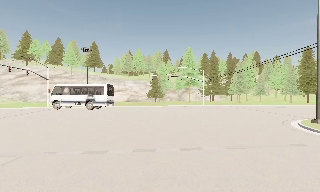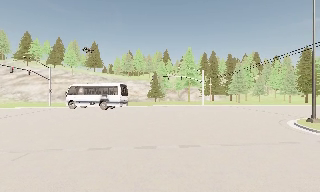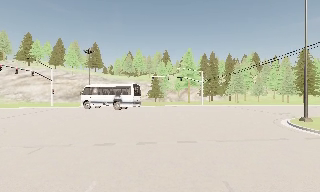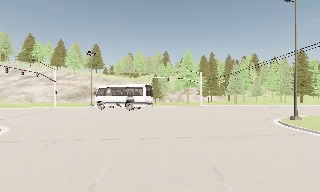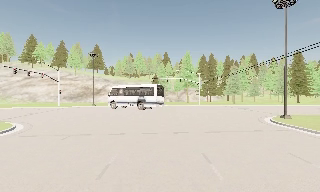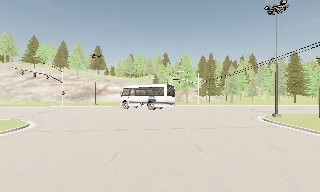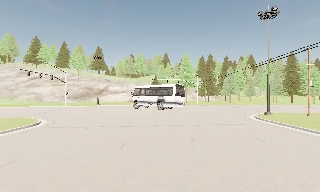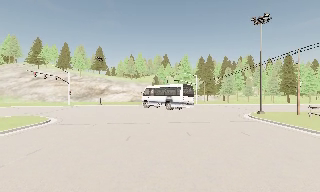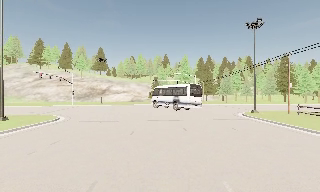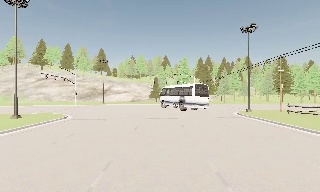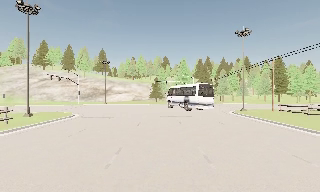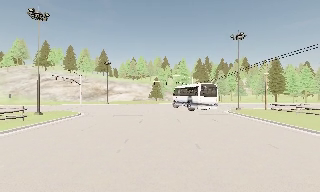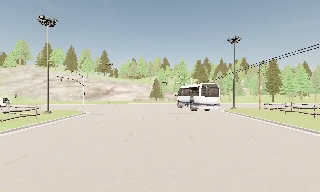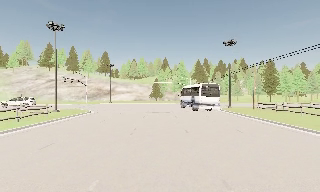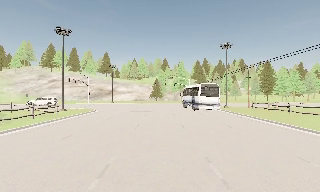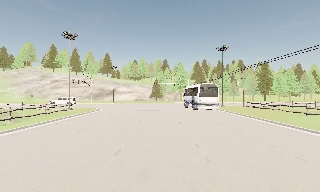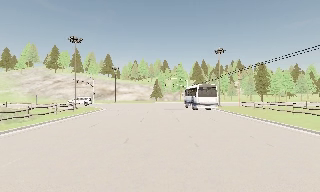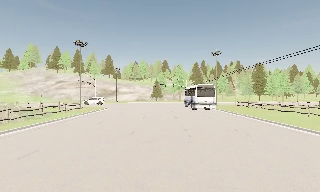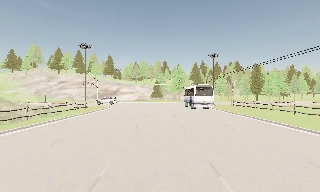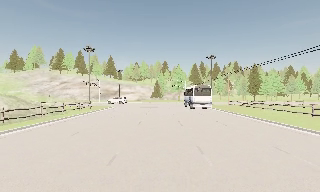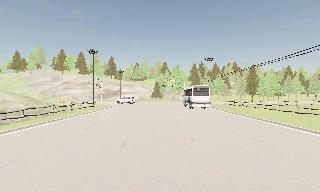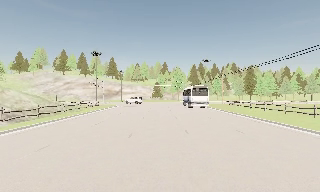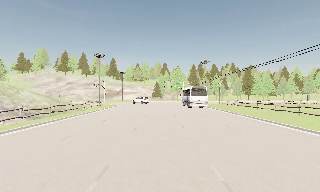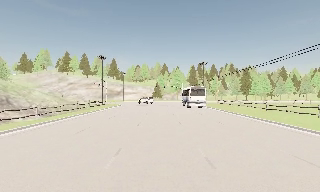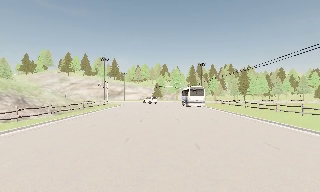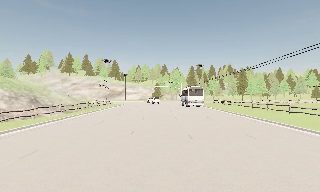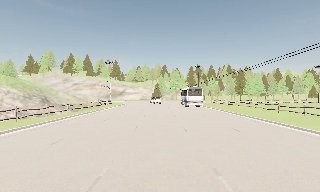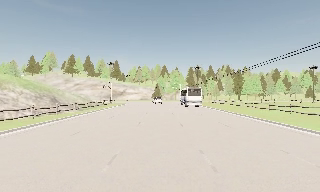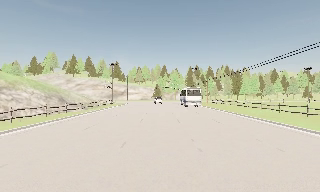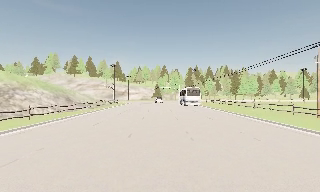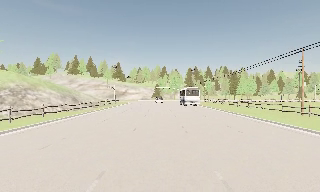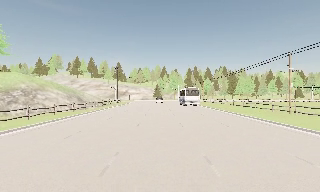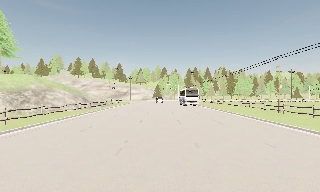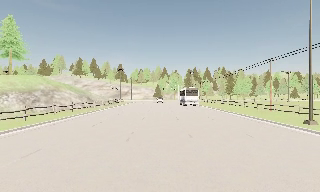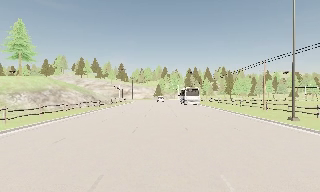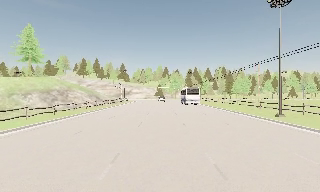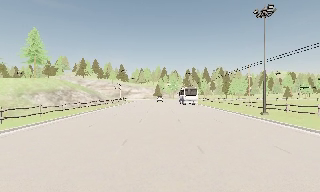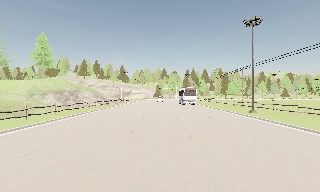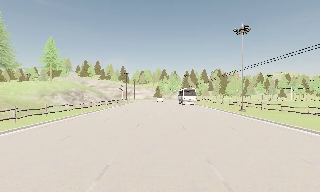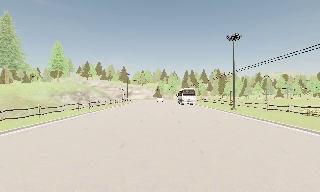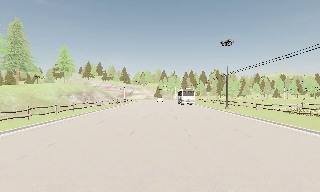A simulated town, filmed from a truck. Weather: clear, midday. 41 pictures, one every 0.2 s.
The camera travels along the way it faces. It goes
backward.
0.0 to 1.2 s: The camera travels backward, about 6 m, so what stands in front gets smaller. It gains speed.
1.2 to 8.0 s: The camera travels backward, about 60 m, so what stands in front gets smaller.
The film runs backward here.
